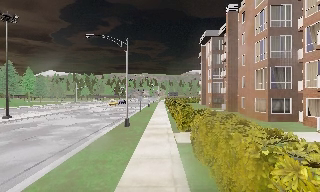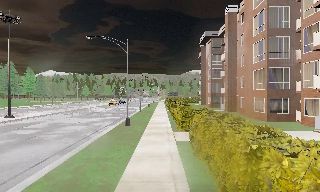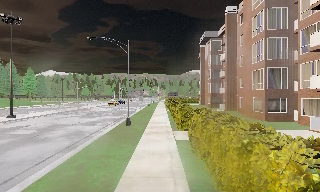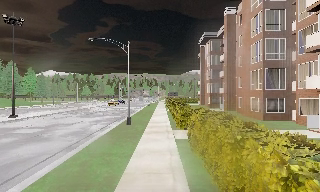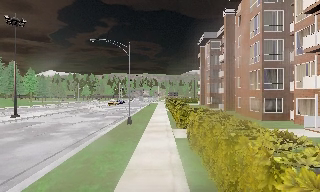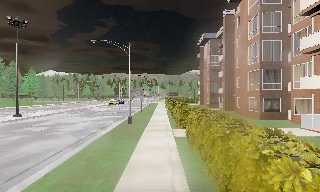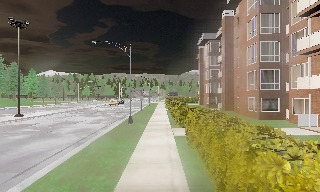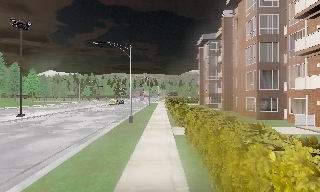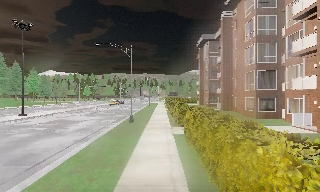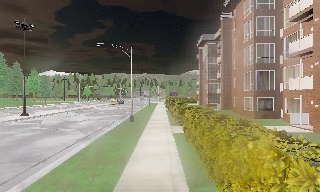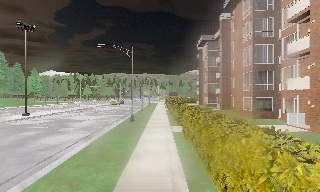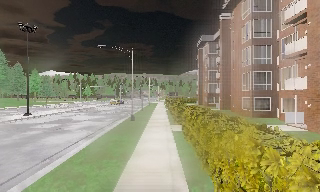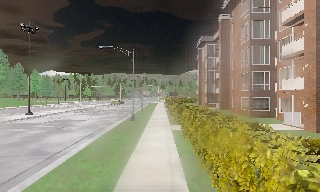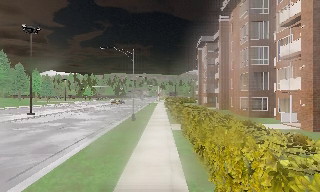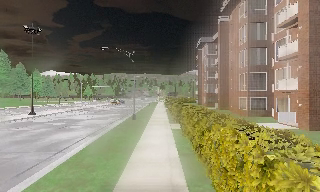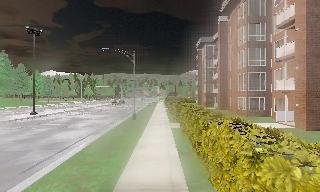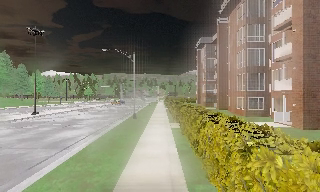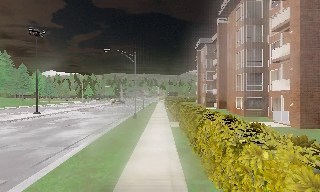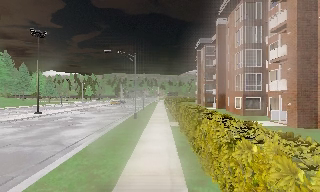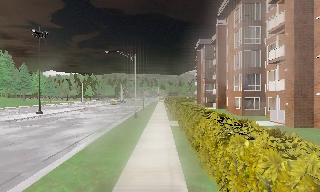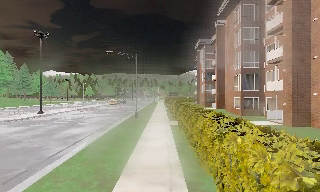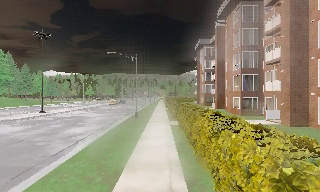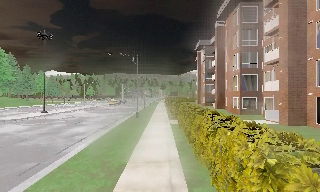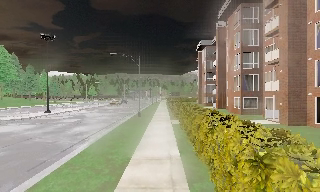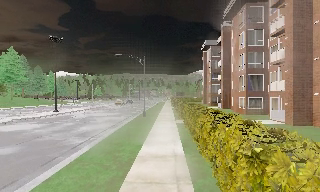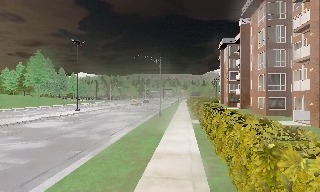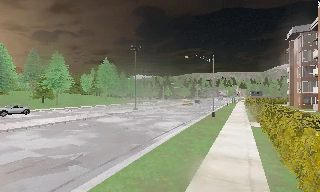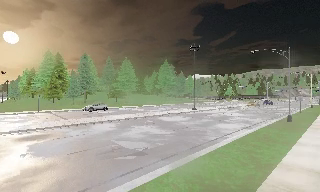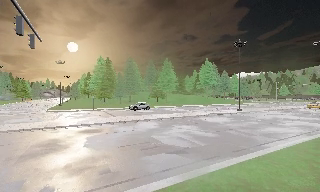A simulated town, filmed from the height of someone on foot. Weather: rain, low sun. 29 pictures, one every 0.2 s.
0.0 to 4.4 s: The camera travels backward, about 6 m, so what stands in front gets smaller.
4.4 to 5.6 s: The camera swings to its left by about 60 degrees, and the scene slides to the right. It travels backward, about 1.5 m.
The film runs backward here.
